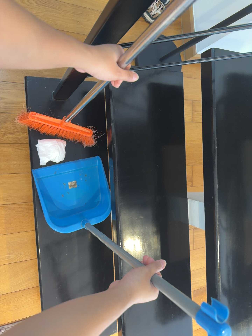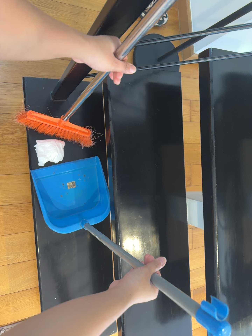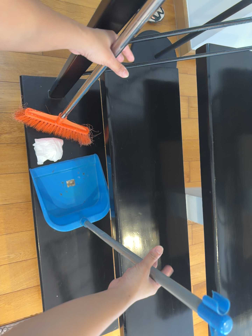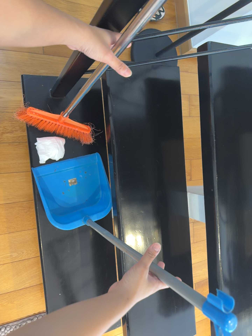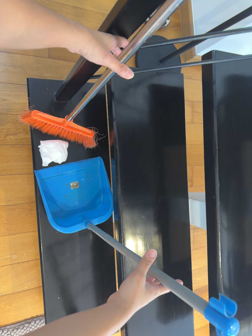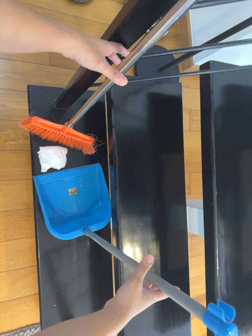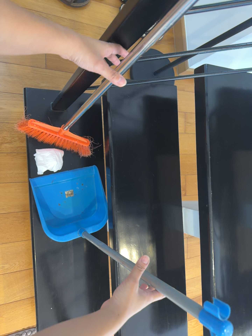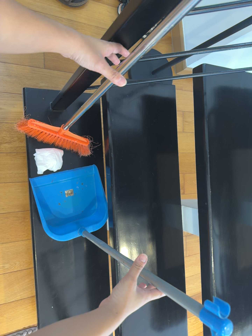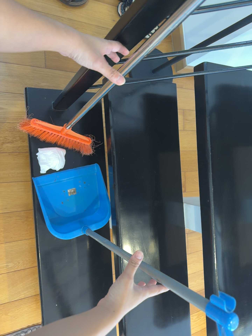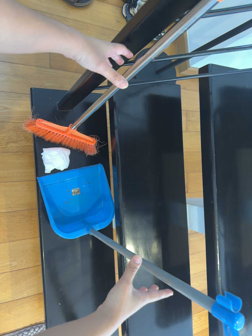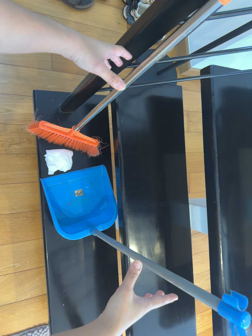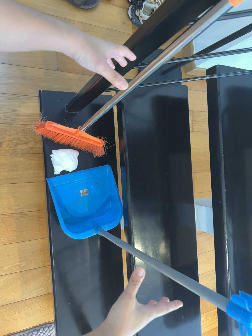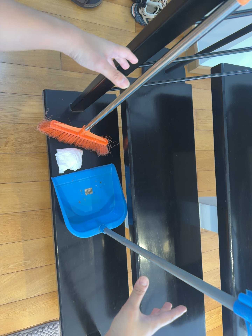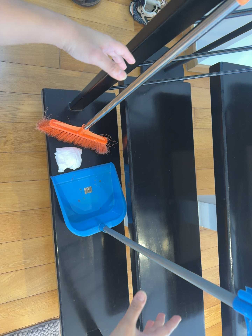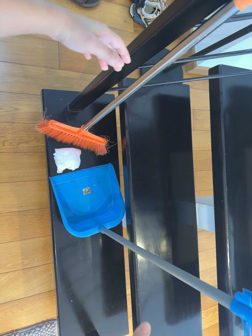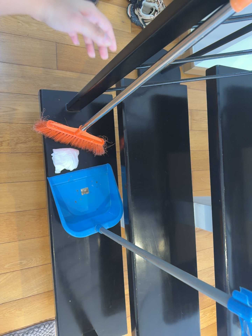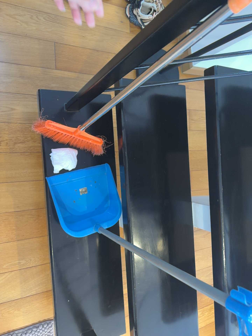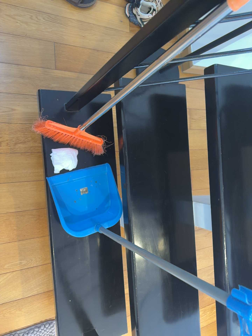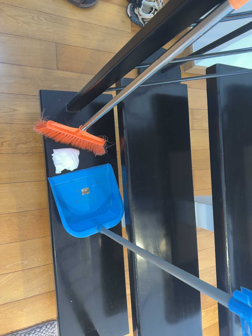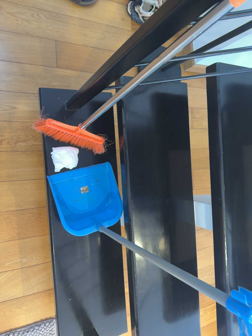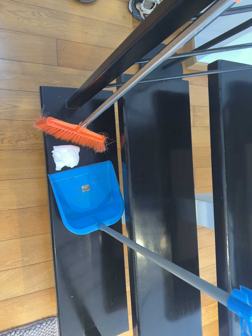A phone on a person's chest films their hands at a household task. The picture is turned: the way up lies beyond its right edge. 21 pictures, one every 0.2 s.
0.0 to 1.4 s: The camera shifts only a little, or ends up much as it began.
1.4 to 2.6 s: The camera travels to its left, about 6 cm, so close, fixed things drift to the right.
2.6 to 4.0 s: The camera keeps its place and its aim.
The film runs backward here.
